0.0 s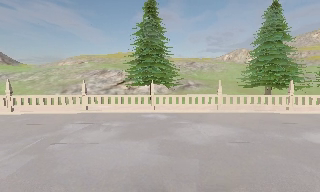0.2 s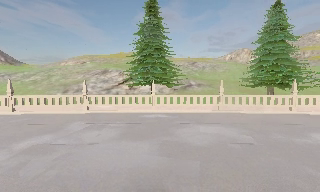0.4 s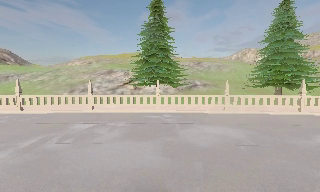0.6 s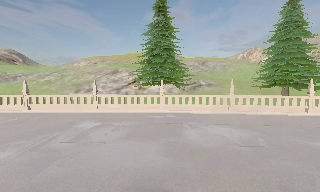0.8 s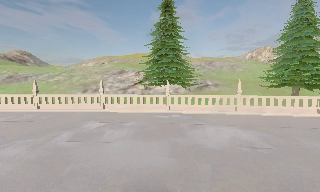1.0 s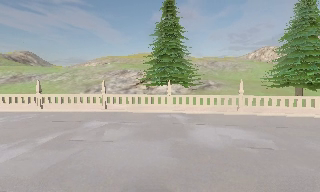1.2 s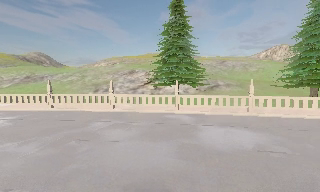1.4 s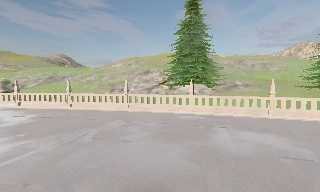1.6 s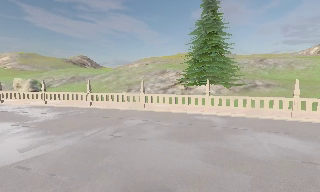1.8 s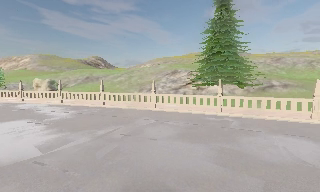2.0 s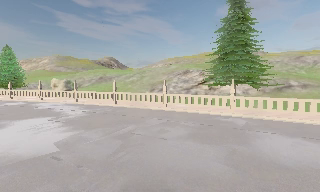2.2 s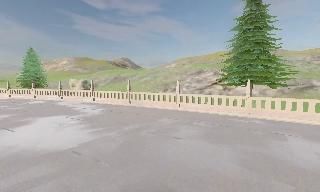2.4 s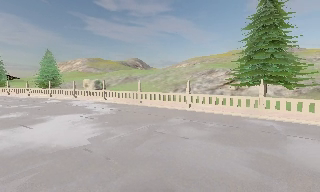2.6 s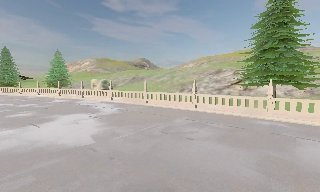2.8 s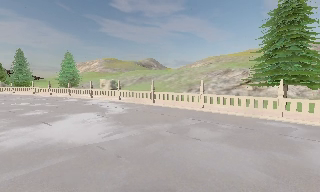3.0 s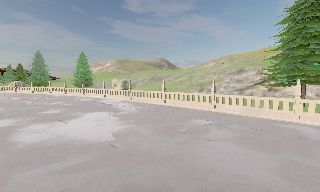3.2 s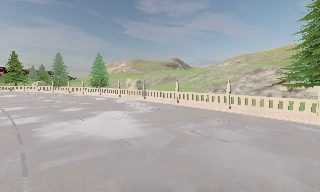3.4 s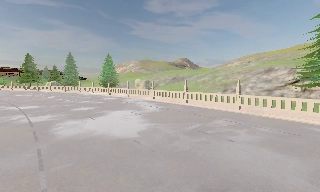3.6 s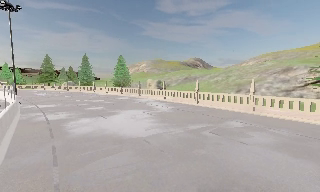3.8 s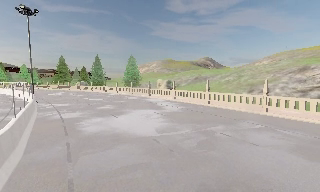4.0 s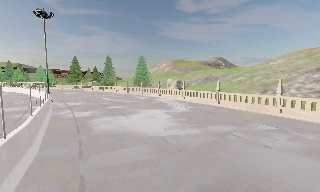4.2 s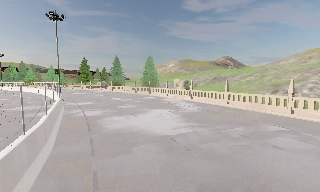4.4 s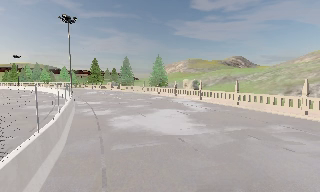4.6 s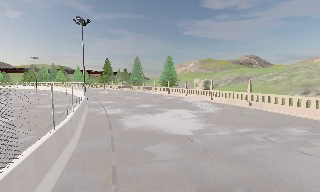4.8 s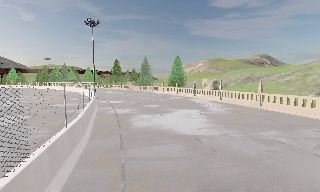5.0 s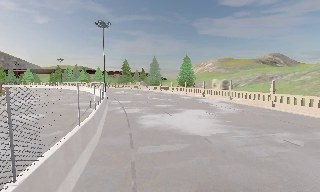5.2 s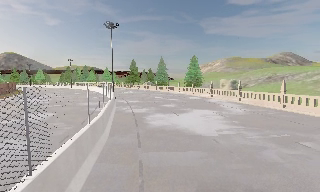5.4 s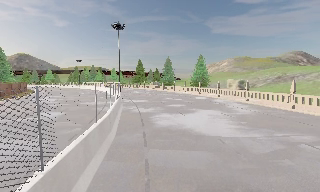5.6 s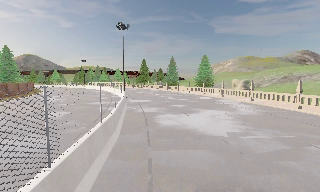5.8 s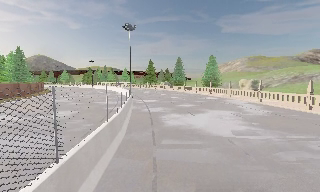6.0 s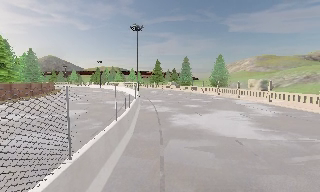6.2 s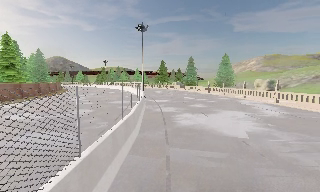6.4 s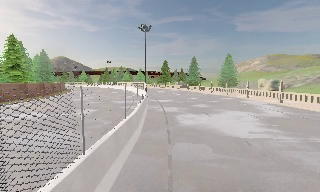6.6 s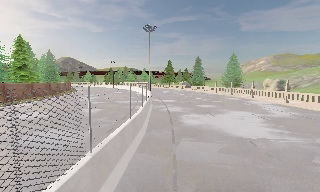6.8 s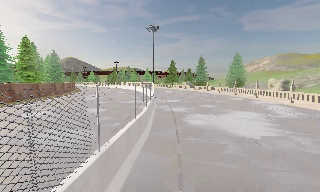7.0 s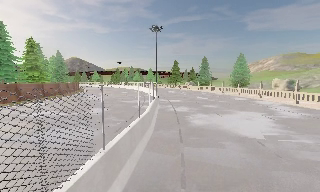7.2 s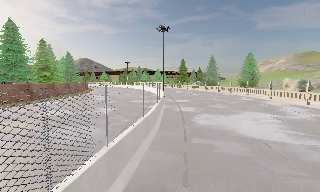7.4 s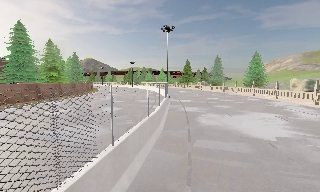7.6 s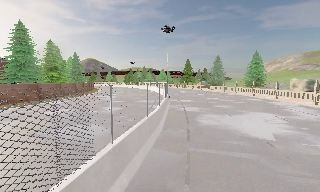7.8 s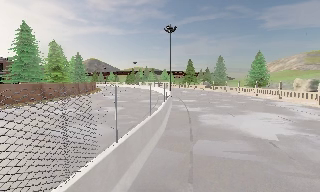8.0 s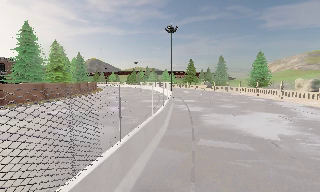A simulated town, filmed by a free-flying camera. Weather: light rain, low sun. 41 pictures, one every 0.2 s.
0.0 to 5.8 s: The camera pans to its left, which is counterclockwise from overhead, by about 90 degrees. It travels to its right and backward, about 1.5 m.
5.8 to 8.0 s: The camera swings to its left by about 15 degrees, and the scene slides to the right. It travels backward, about 0.5 m, so what stands in front gets smaller.
The film runs backward here.
